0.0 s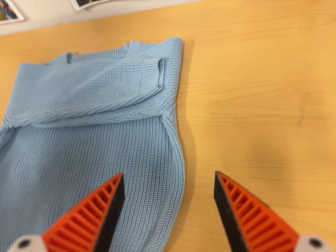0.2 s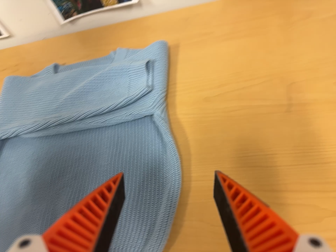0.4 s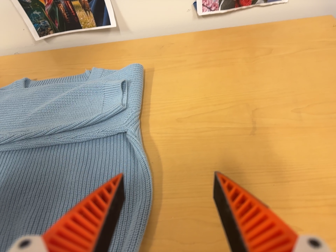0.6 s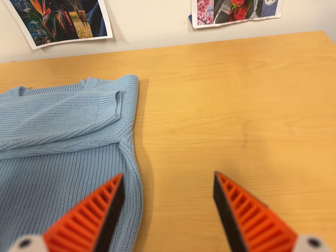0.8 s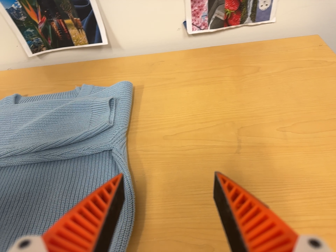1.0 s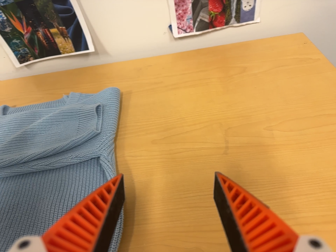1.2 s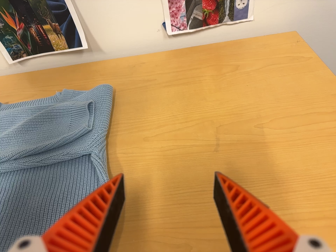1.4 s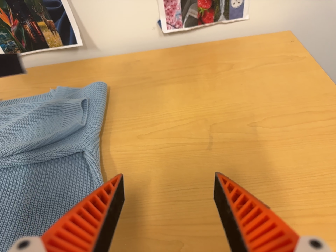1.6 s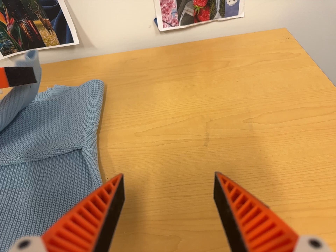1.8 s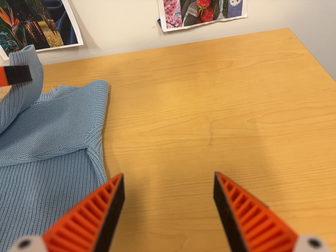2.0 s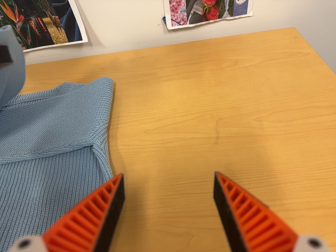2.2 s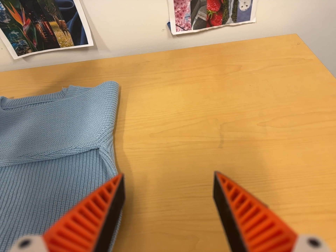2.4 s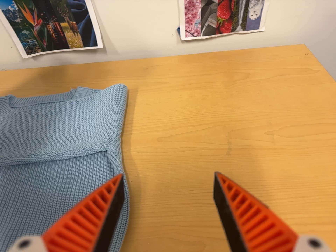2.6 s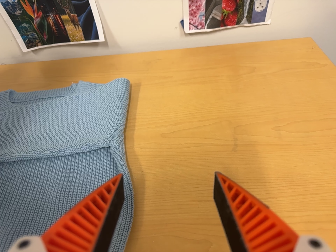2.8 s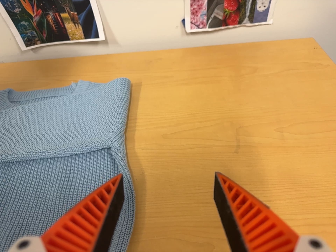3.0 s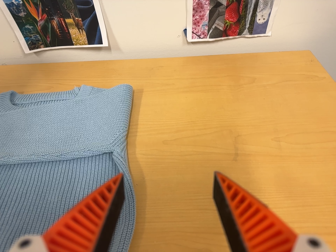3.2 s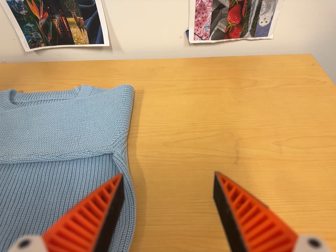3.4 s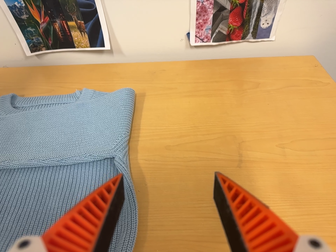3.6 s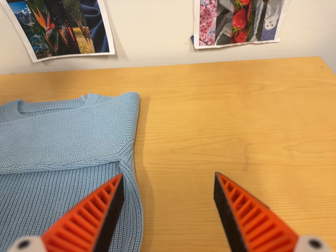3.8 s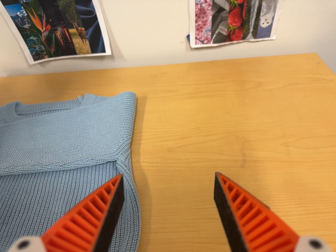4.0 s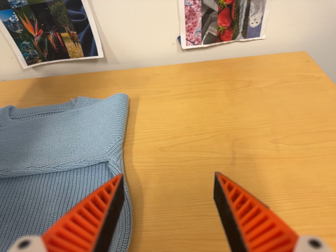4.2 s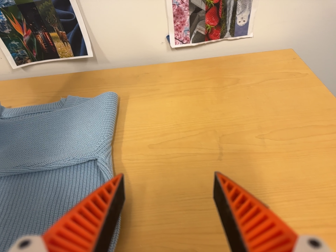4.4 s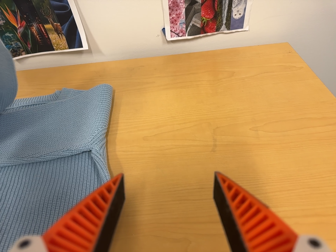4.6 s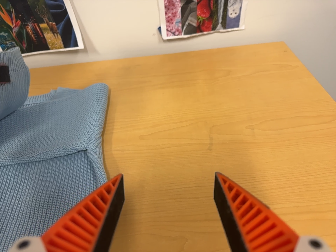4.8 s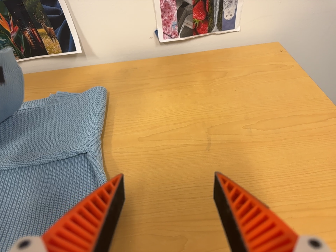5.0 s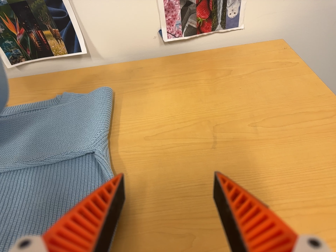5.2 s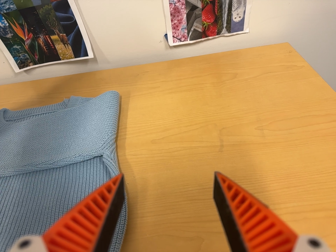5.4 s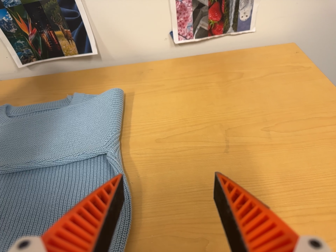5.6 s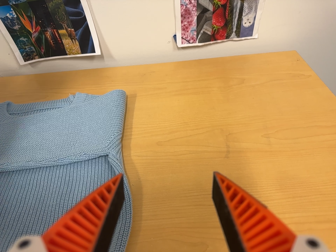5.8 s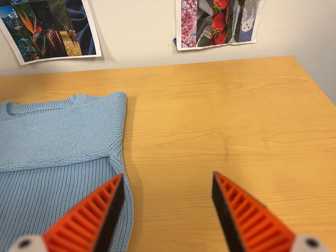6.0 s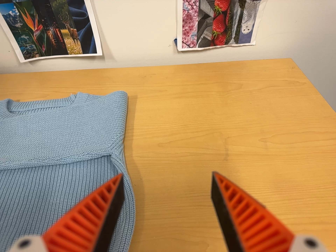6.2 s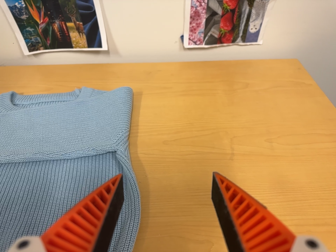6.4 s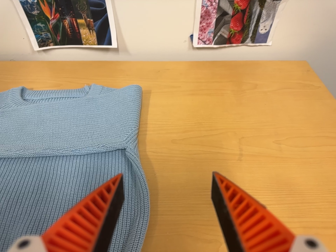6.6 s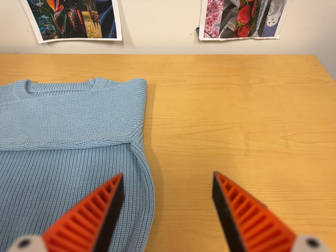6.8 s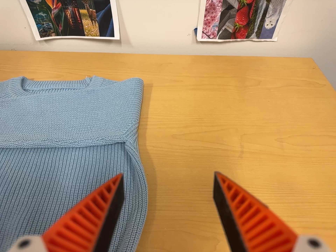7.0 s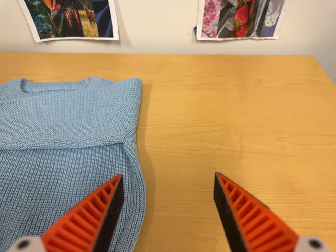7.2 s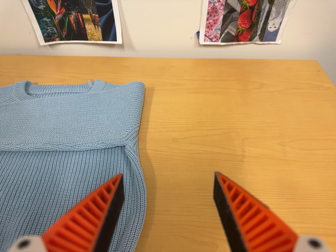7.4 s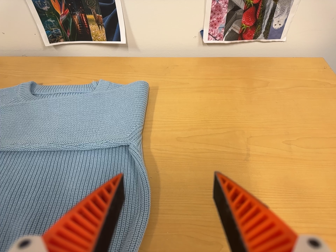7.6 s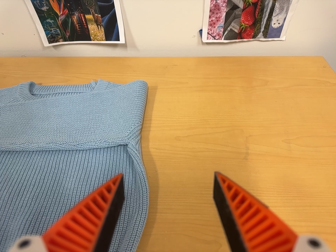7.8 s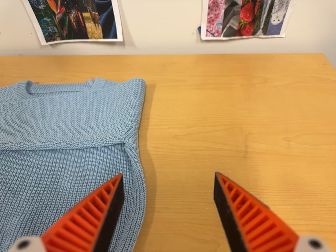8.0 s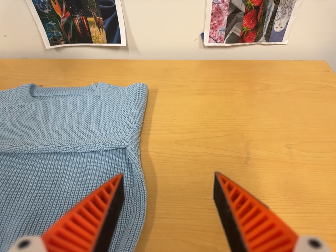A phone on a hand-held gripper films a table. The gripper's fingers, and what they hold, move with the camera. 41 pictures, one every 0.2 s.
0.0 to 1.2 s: The scene slides to the left, as the camera pans about 10 degrees to its right. Its aim tips toward the top of its view by about 15 degrees, and the scene shifts downward.
1.2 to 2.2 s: The camera shifts only a little, or ends up much as it began.
2.2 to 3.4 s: The camera travels to its left, about 5 cm, so close, fixed things drift to the right.
3.4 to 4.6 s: The camera travels to its right, about 5 cm, so close, fixed things drift to the left.
4.6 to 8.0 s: The camera travels to its left, about 5 cm, so close, fixed things drift to the right.
The film runs backward here.
